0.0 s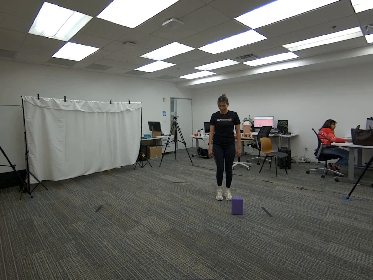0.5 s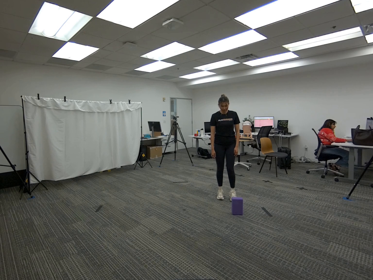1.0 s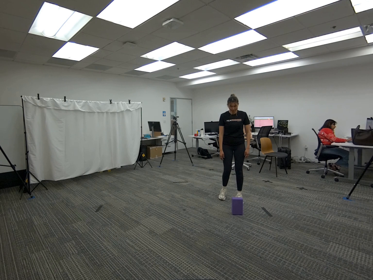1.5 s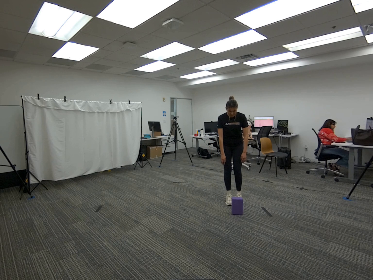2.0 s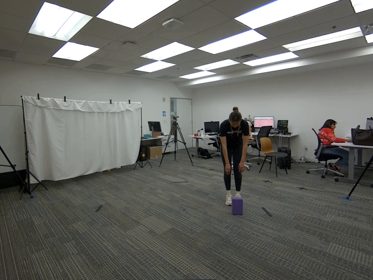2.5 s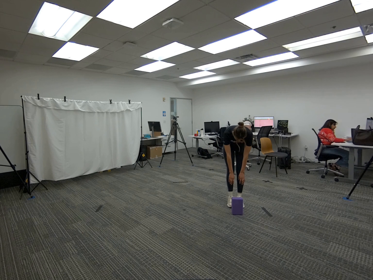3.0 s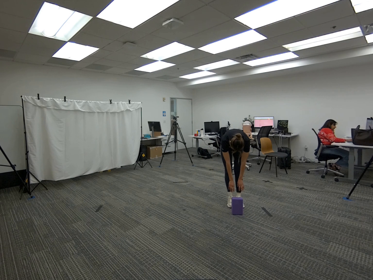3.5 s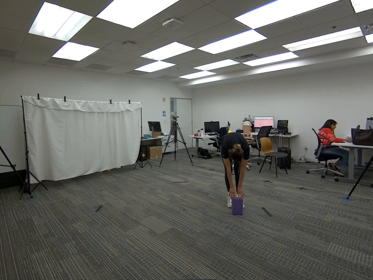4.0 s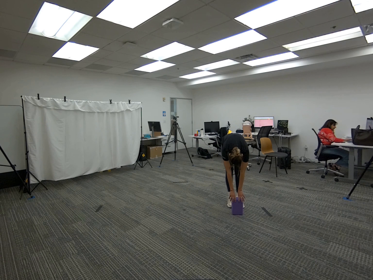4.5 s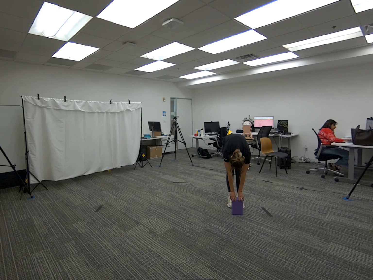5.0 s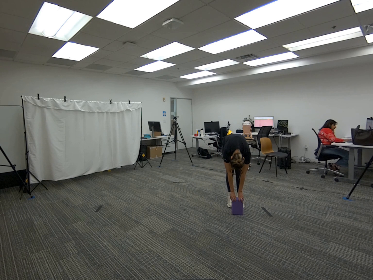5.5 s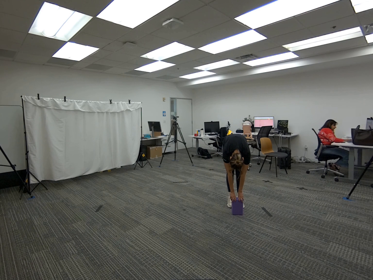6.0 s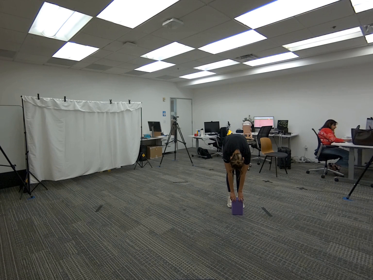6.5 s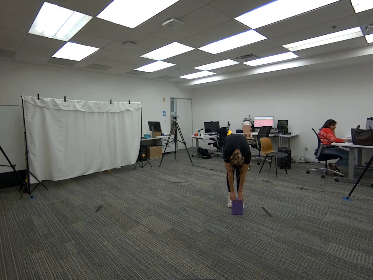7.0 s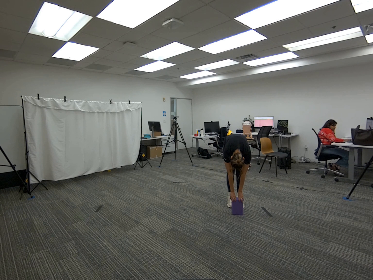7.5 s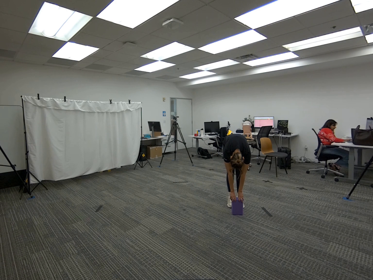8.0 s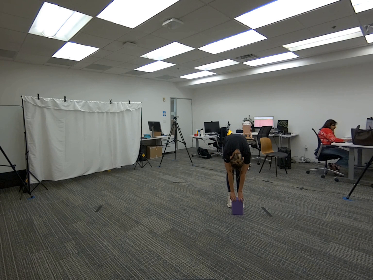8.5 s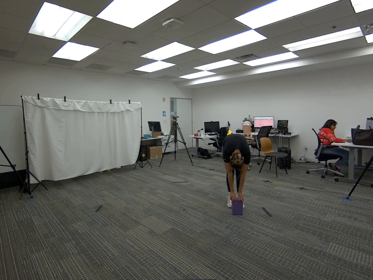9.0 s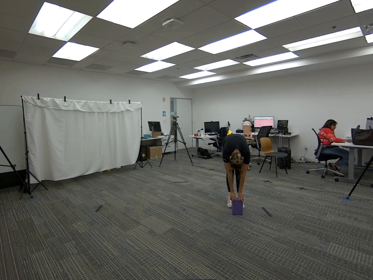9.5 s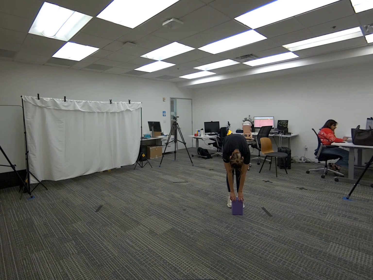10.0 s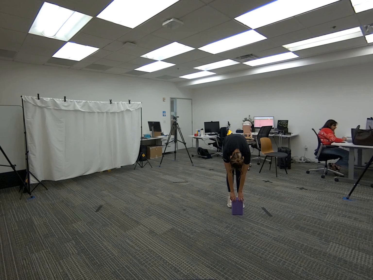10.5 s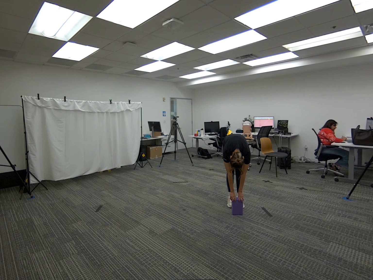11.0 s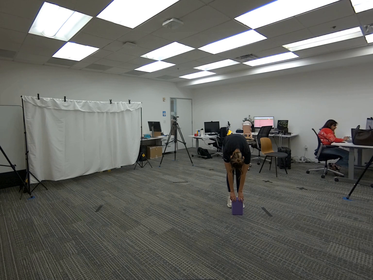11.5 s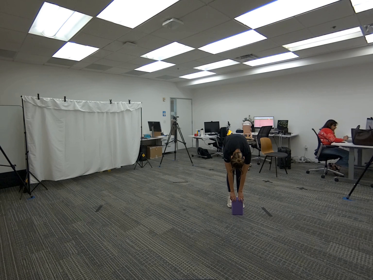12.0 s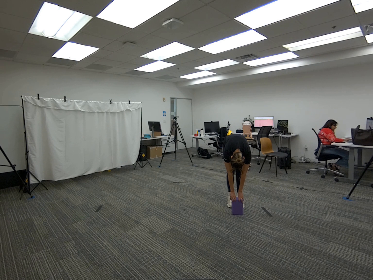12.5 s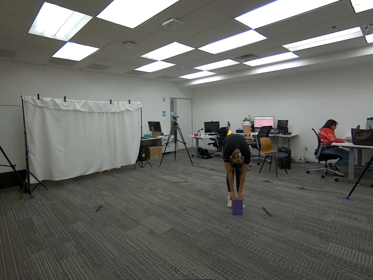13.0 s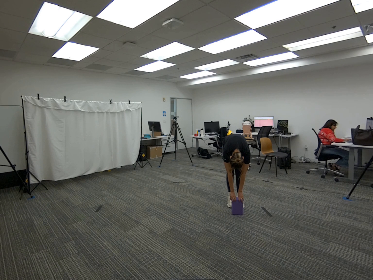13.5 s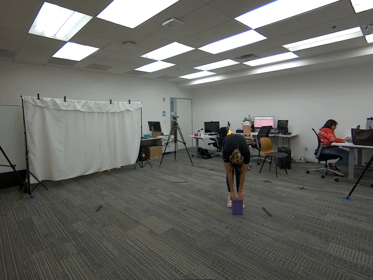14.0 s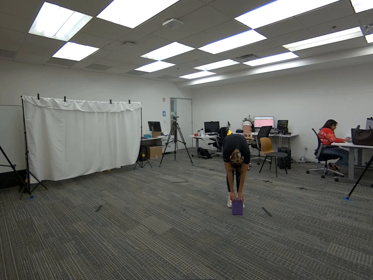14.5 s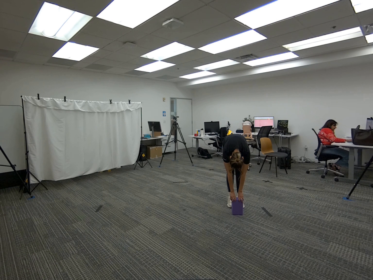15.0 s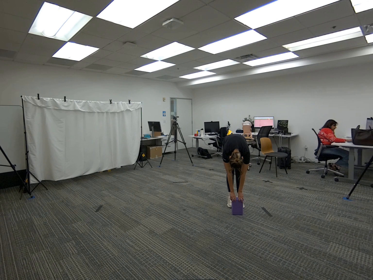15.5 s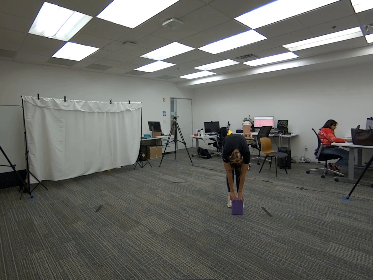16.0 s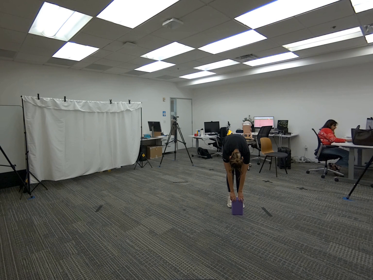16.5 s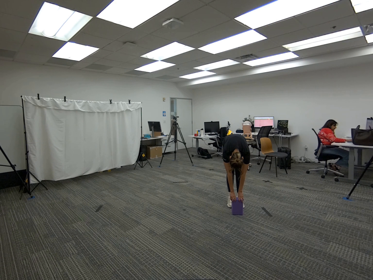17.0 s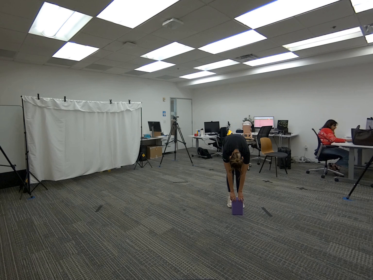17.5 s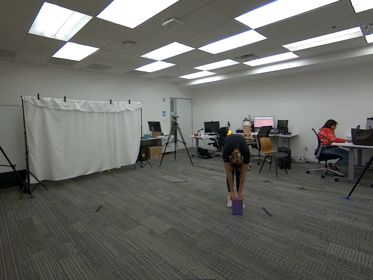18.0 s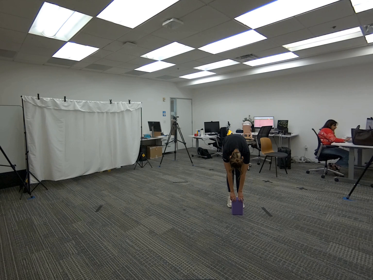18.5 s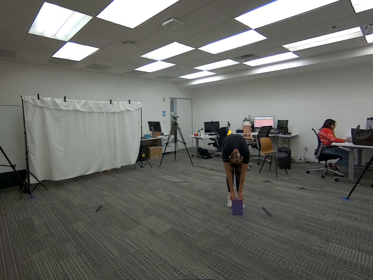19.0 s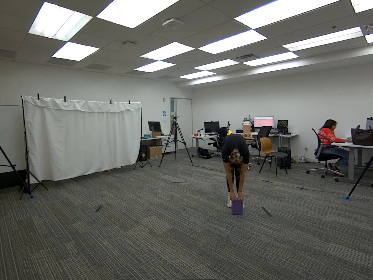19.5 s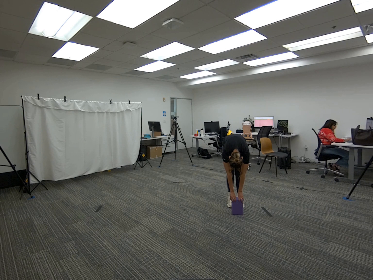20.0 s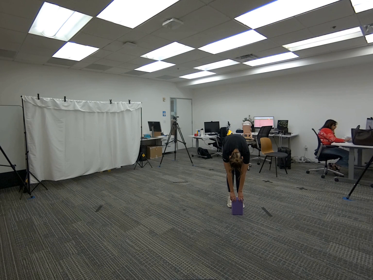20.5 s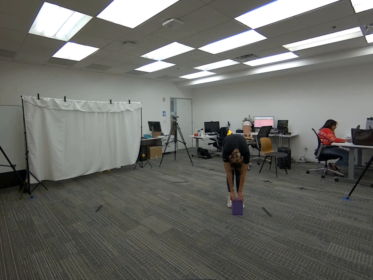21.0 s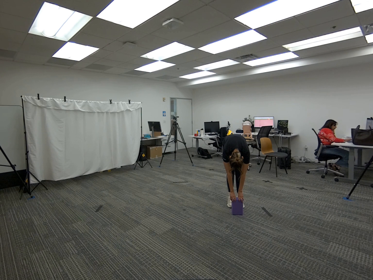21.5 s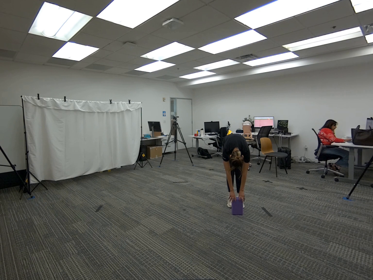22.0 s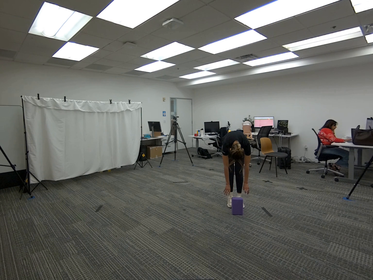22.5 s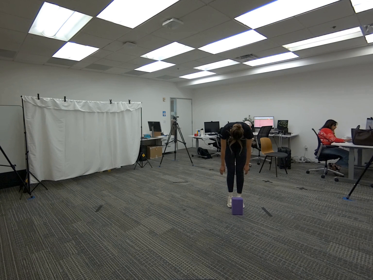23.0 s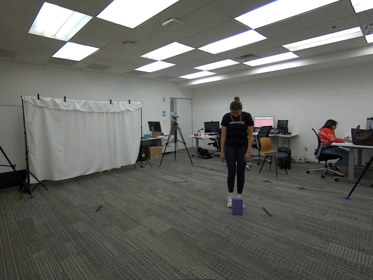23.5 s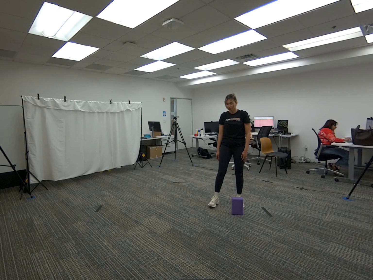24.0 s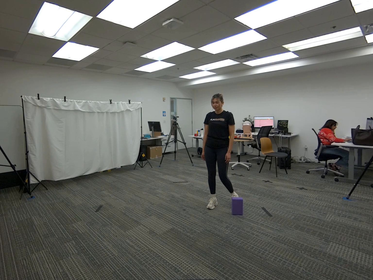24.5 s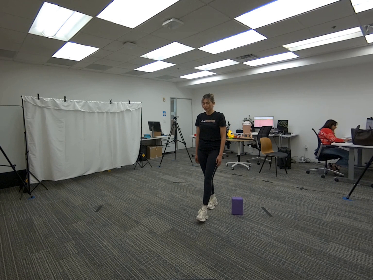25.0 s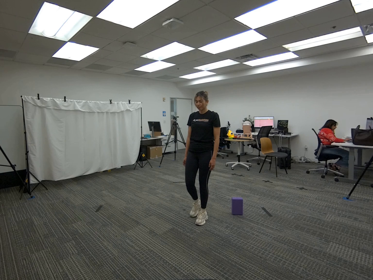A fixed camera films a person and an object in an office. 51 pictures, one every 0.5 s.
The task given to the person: Walk over to the yoga block on the floor and proceed to get into a yoga half forward fold. Stand up right when complete.
